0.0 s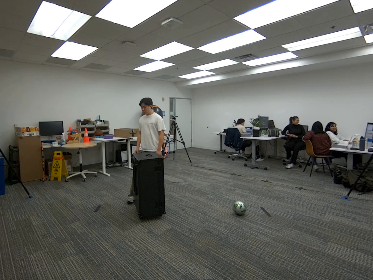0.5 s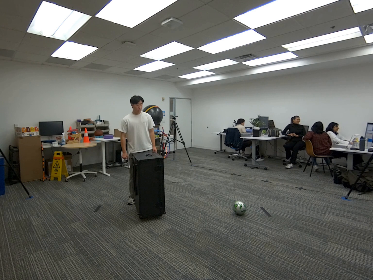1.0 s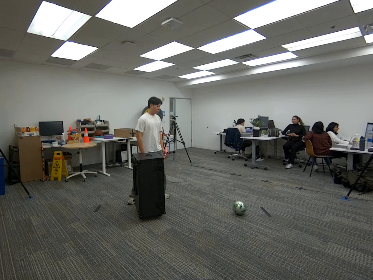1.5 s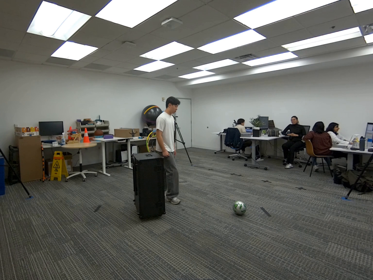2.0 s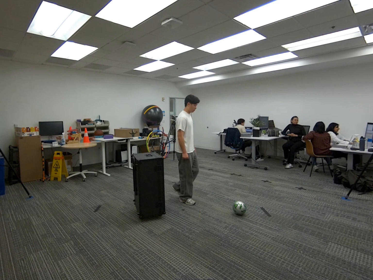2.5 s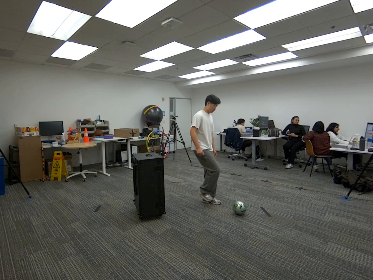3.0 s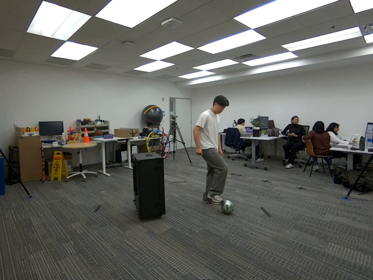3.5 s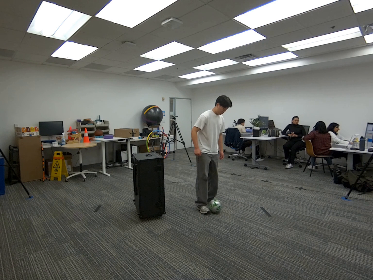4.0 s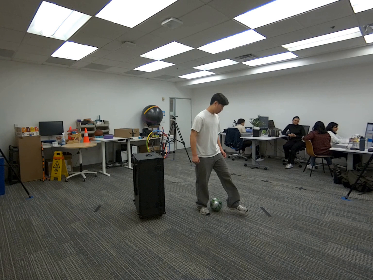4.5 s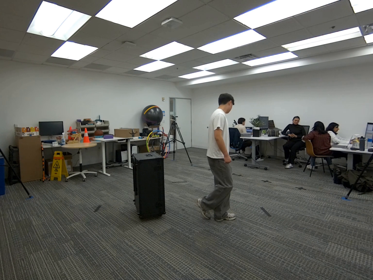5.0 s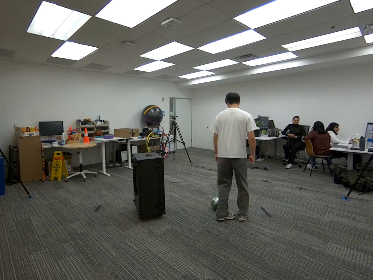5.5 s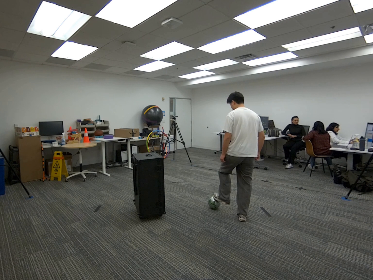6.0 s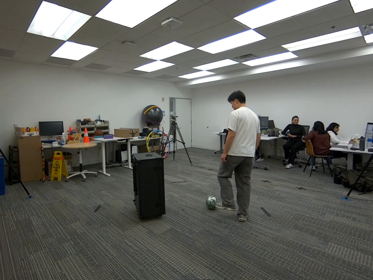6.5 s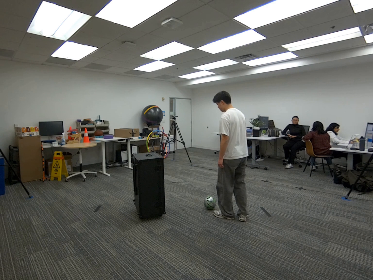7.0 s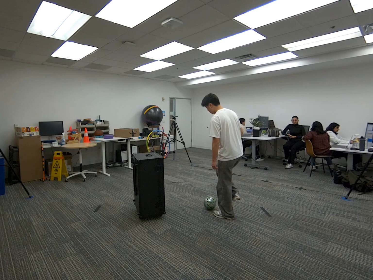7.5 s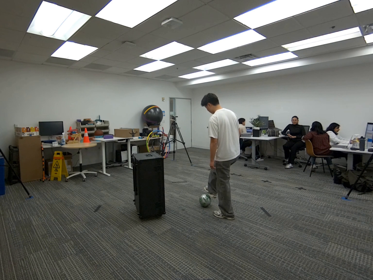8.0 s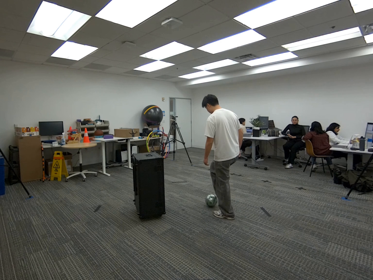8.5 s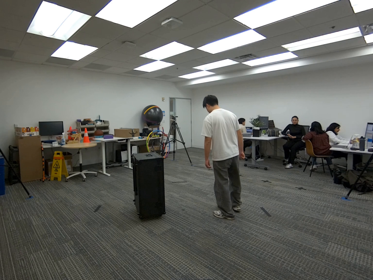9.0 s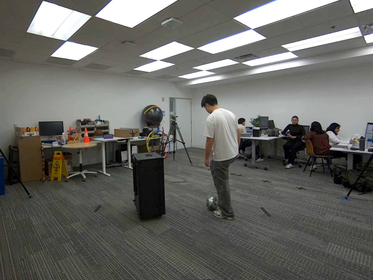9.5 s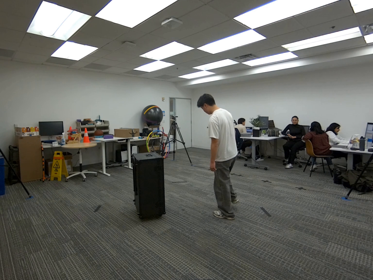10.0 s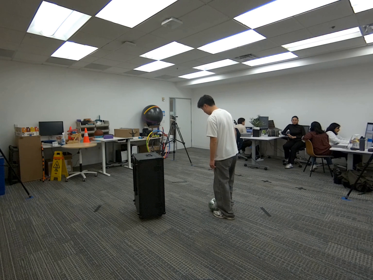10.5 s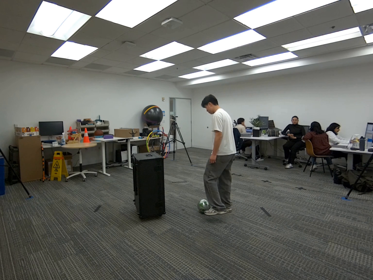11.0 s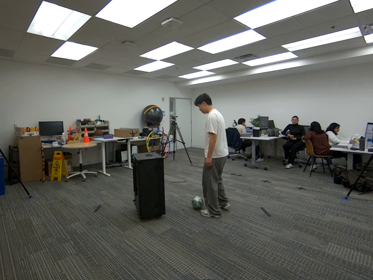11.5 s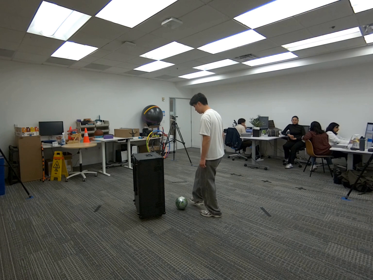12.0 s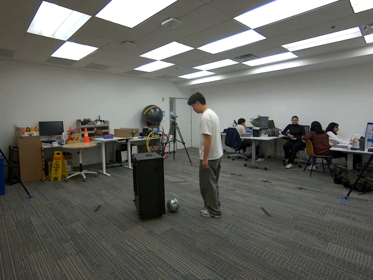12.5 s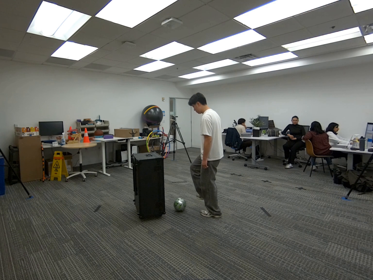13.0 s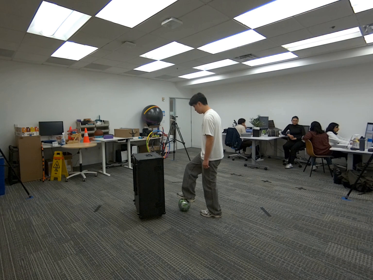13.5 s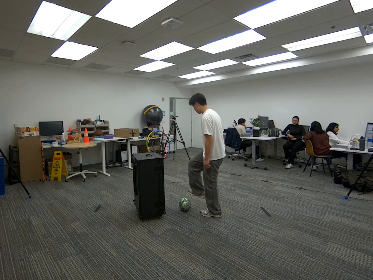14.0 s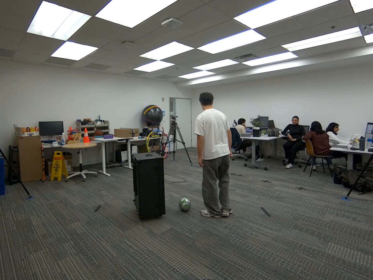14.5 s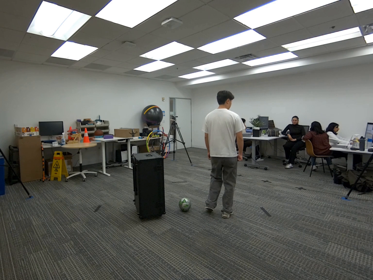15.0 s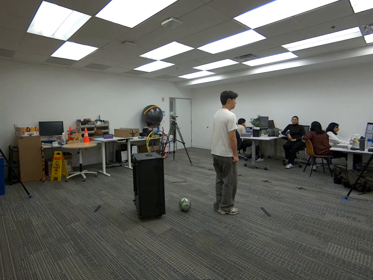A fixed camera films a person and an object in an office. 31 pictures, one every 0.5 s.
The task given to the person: Walk over to the soccer ball and kick the soccer ball towards the G1 box.
